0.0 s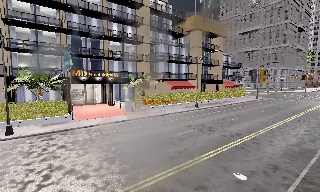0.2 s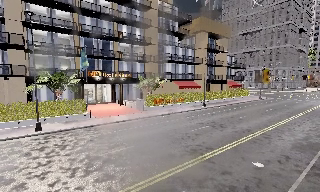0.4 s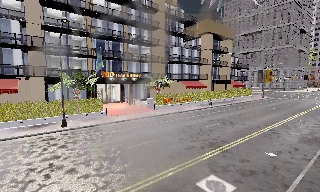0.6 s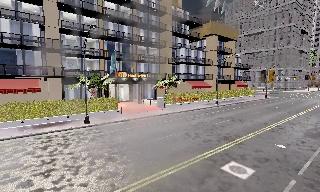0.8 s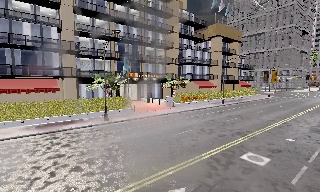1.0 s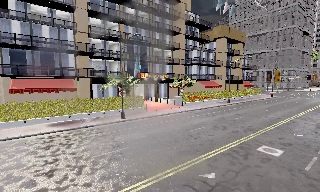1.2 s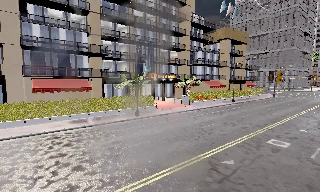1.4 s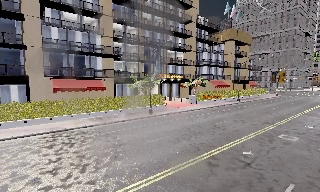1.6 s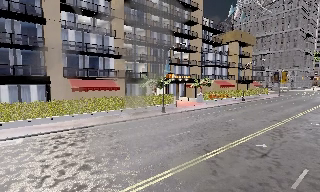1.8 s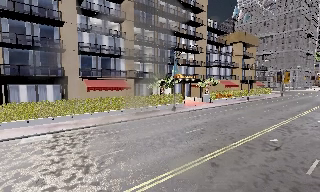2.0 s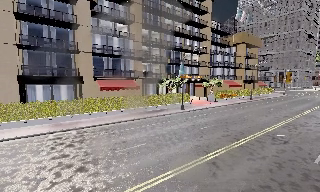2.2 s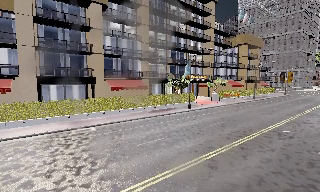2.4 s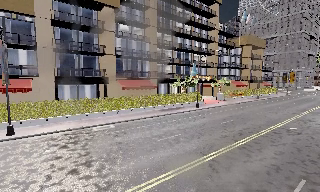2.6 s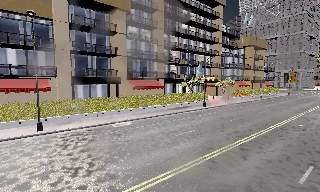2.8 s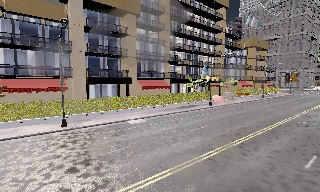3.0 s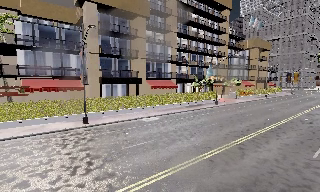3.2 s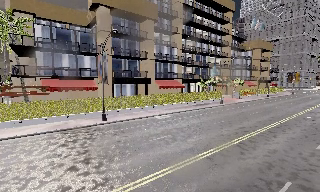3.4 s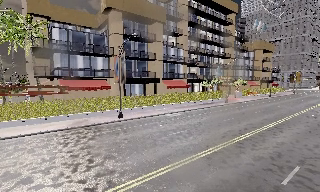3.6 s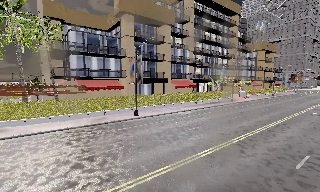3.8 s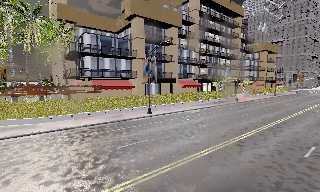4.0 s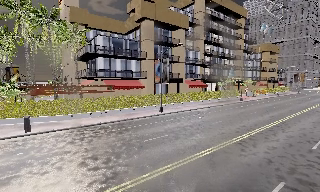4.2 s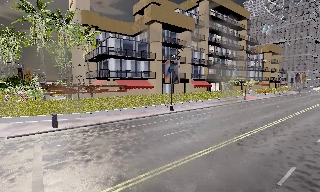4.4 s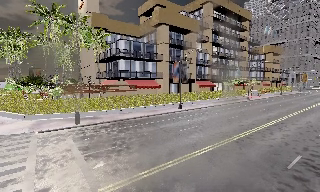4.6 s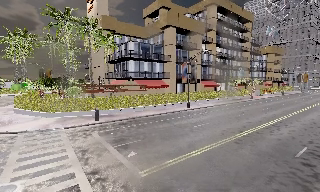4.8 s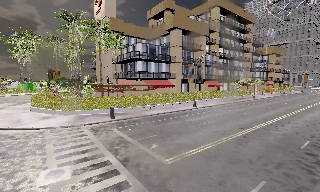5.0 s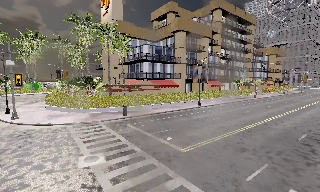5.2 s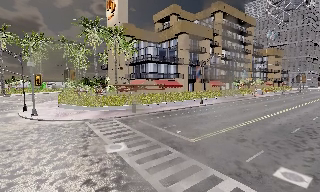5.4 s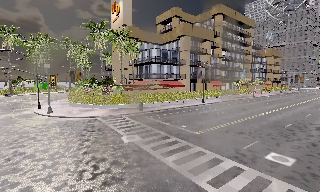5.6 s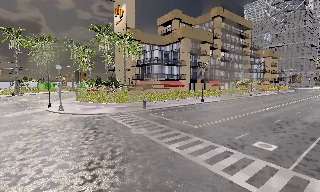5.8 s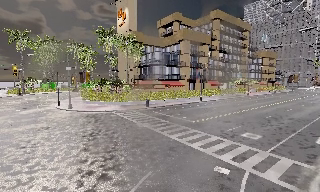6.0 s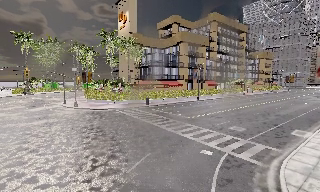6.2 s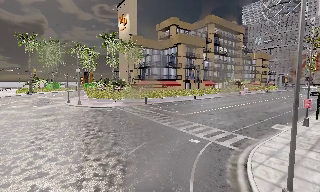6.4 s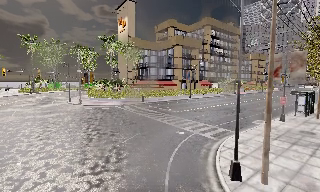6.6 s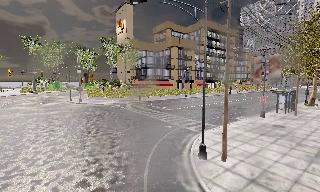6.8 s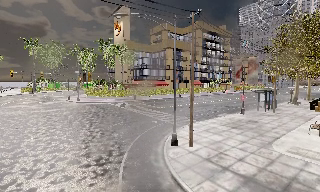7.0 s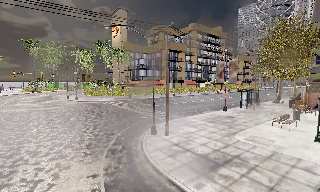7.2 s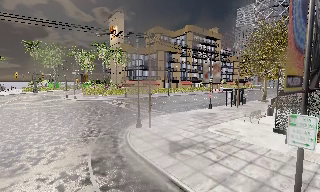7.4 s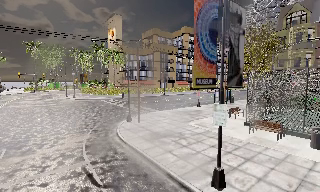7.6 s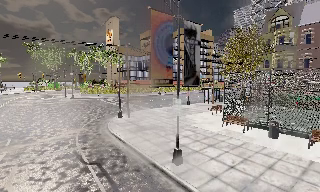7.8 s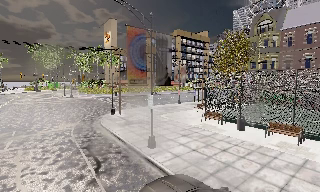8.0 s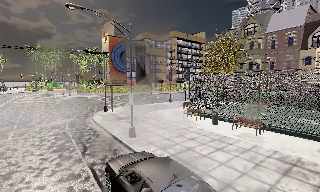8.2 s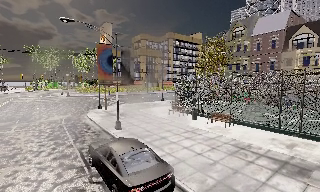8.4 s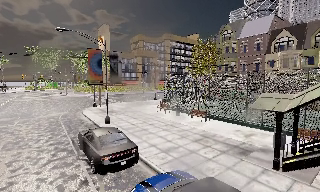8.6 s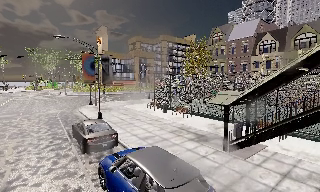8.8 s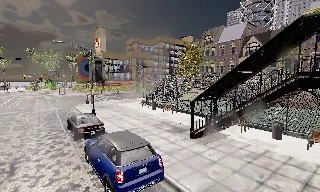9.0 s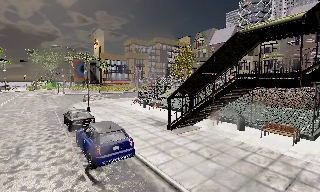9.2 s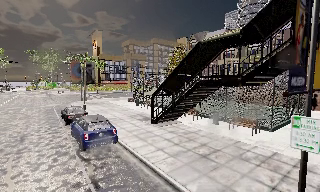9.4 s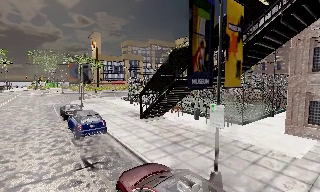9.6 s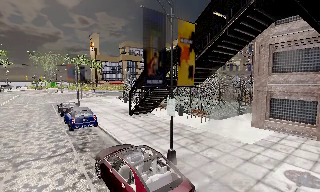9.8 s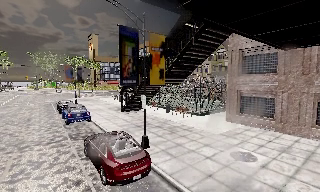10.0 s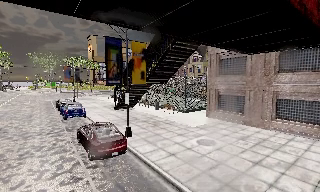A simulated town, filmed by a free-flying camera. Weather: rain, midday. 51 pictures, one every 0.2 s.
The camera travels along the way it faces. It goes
backward.
0.0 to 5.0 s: The camera travels to its left and backward, about 40 m, so close, fixed things drift to the right.
5.0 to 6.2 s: The camera travels backward, about 10 m, so what stands in front gets smaller.
6.2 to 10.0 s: The camera travels backward and to its right, about 40 m, so what stands in front gets smaller.
The film runs backward here.
